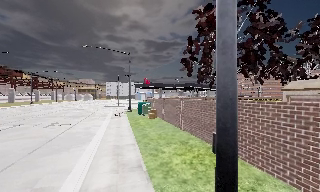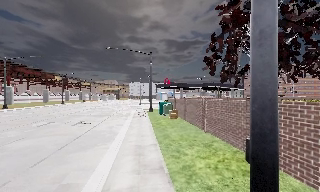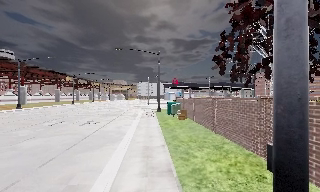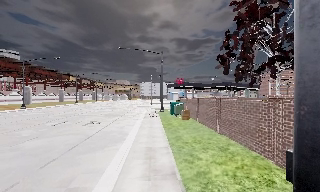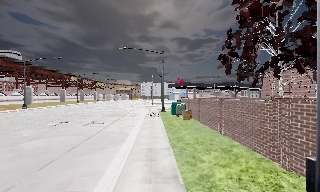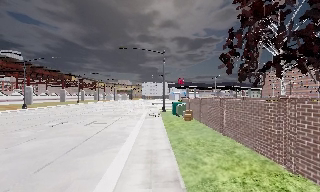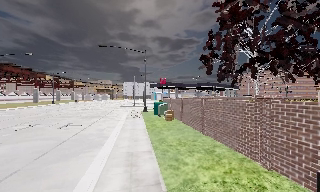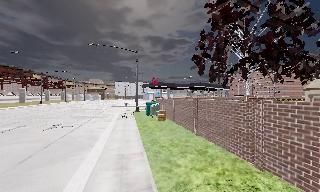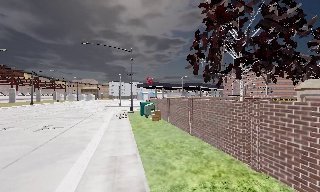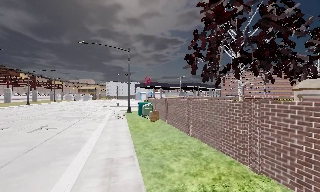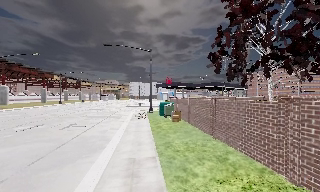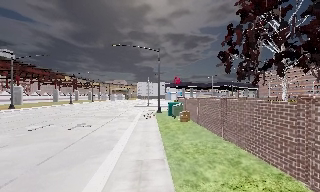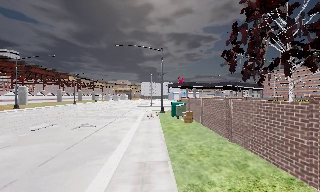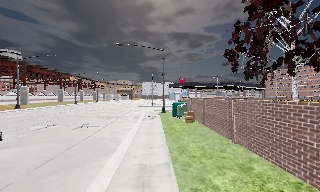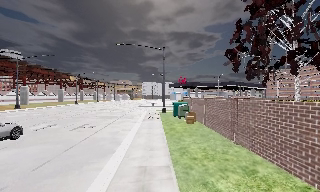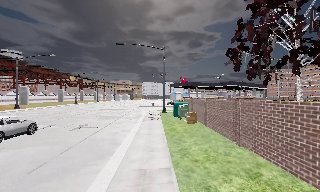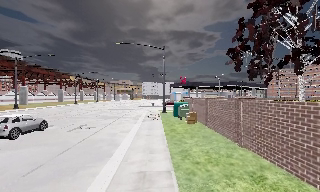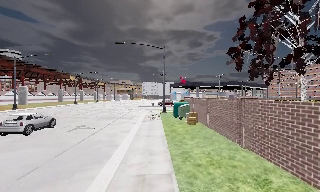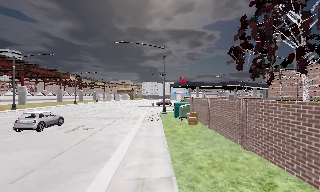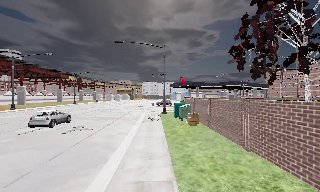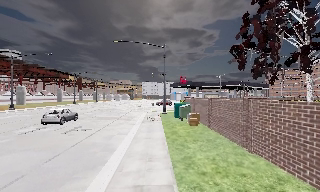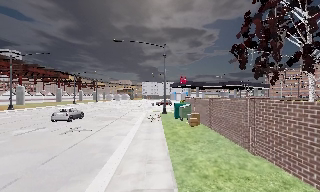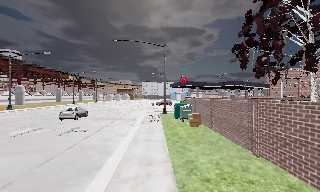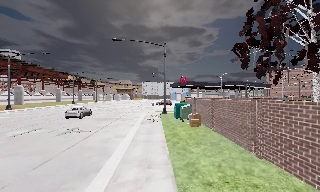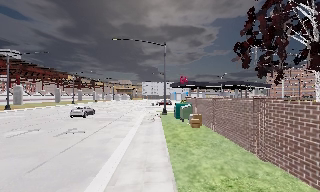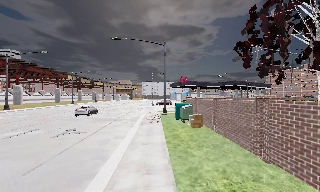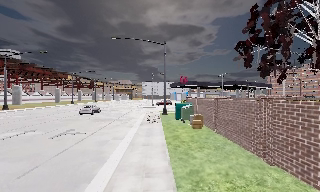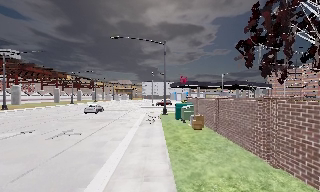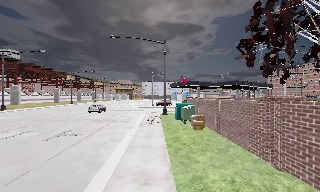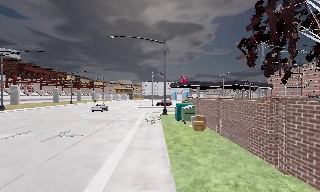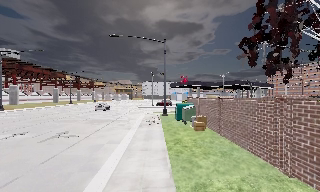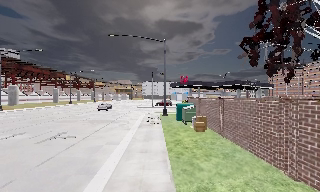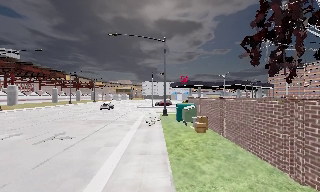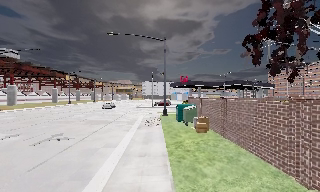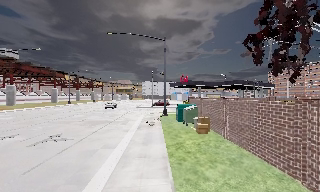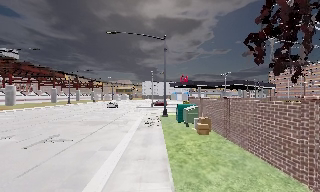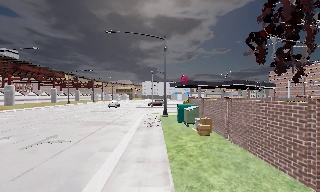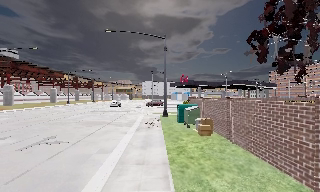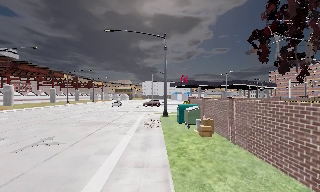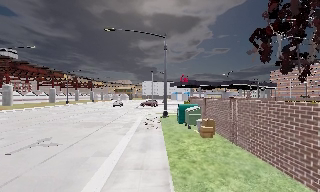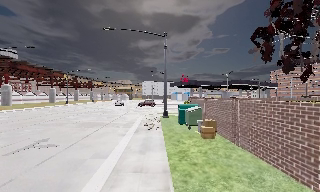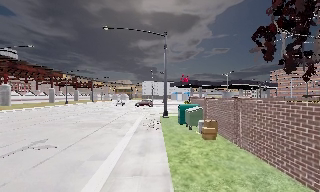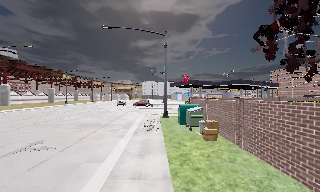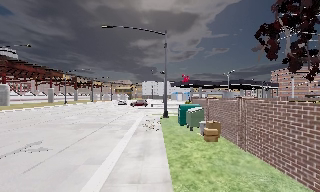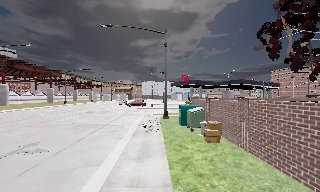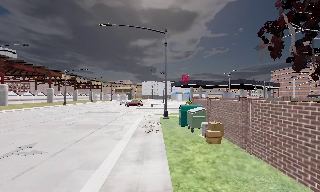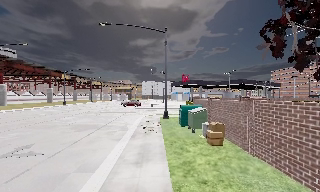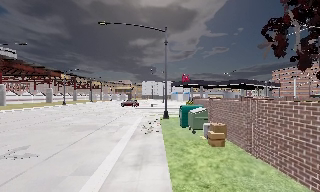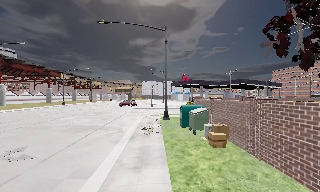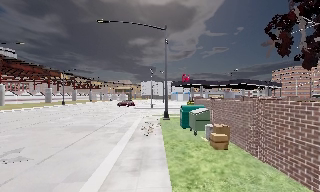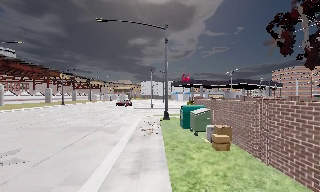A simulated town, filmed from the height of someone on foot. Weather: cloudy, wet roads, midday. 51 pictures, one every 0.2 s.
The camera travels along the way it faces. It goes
forward.
0.0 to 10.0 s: The camera pans to its left, which is counterclockwise from overhead, by about 10 degrees. It travels forward, about 11 m, so what stands in front looms larger.
The film runs forward here.
